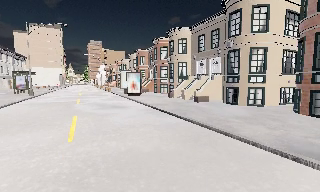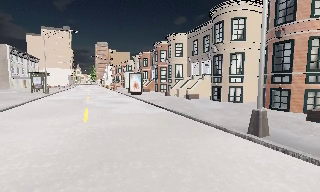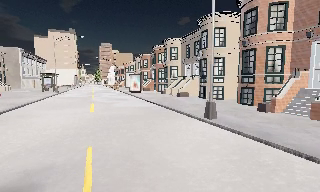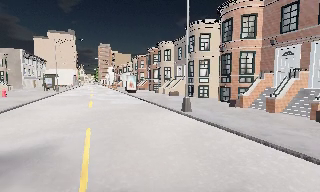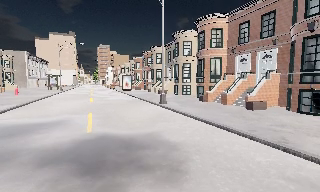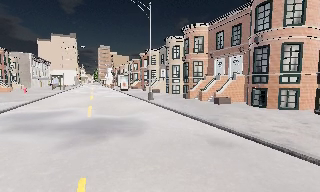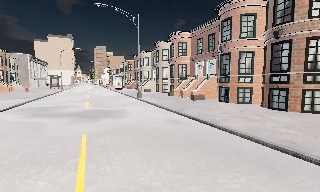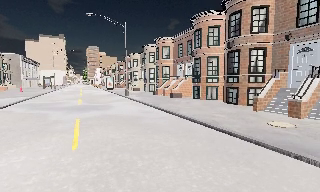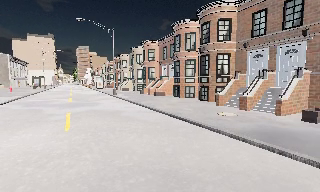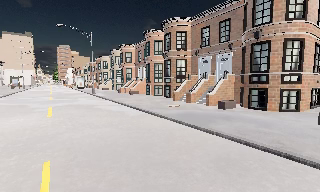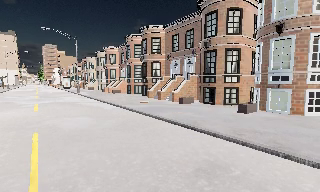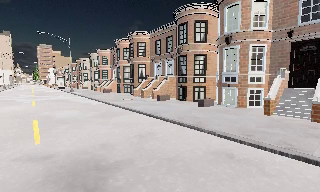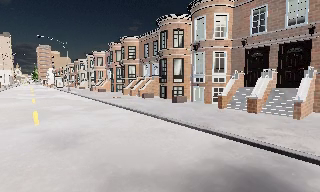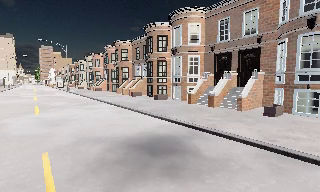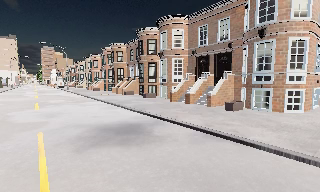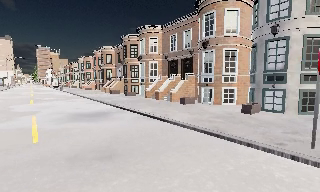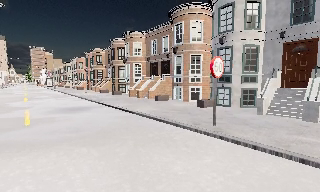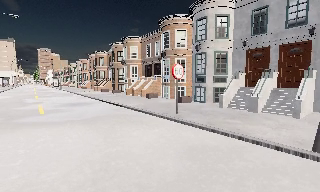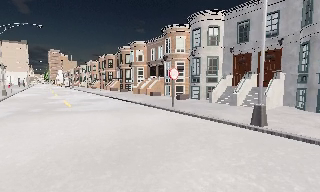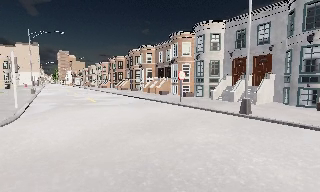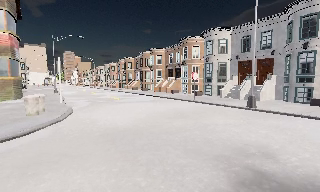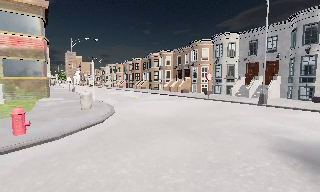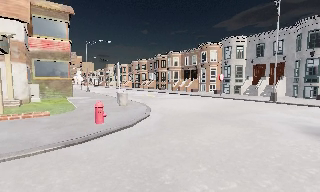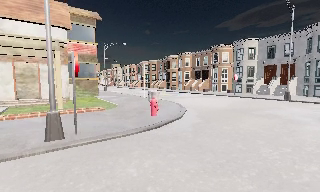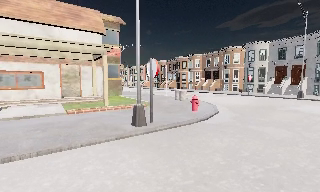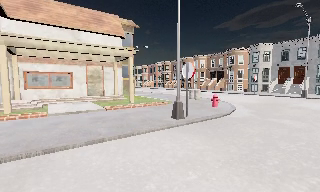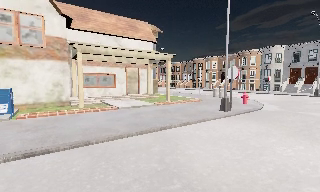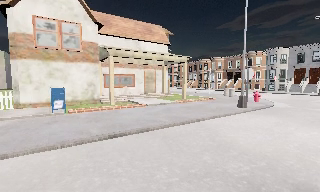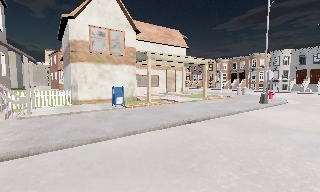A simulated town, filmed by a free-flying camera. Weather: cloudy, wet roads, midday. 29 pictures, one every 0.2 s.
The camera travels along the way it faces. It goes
backward.
0.0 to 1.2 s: The camera travels backward and to its right, about 14 m, so what stands in front gets smaller.
1.2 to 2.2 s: The camera pans to its right, which is clockwise from overhead, by about 15 degrees. It travels backward and to its right, about 11 m, so what stands in front gets smaller.
2.2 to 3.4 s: The camera travels backward and to its right, about 14 m, so what stands in front gets smaller.
3.4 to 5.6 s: The camera travels backward and to its left, about 25 m, so what stands in front gets smaller.
The film runs forward here.
